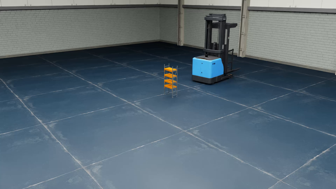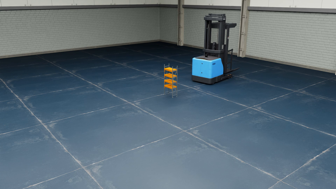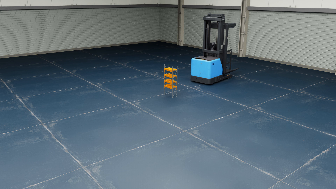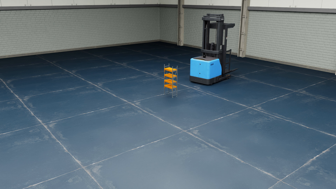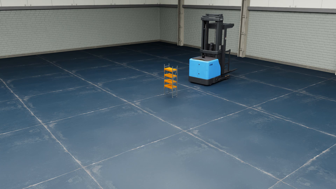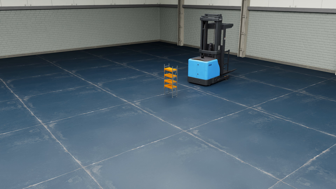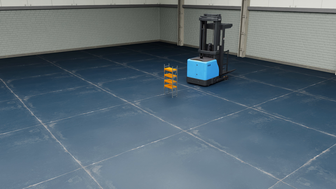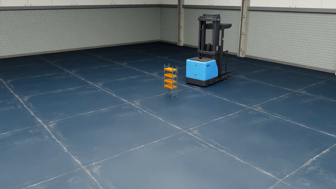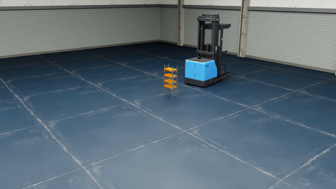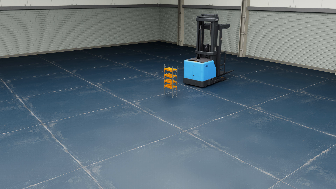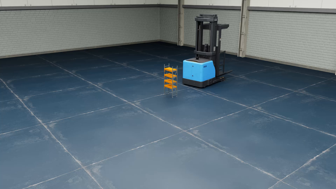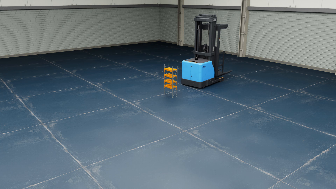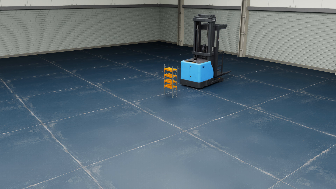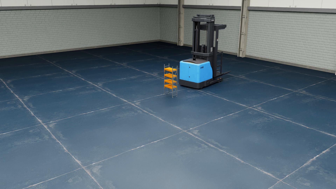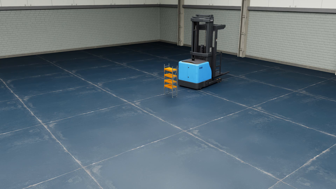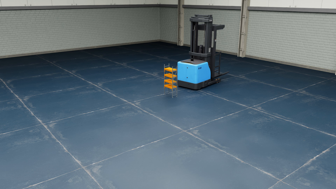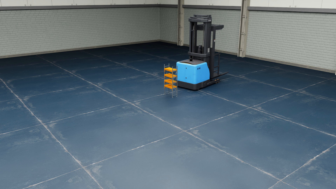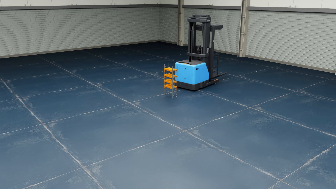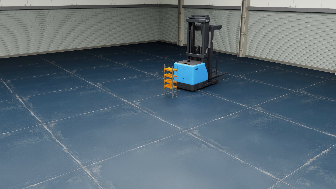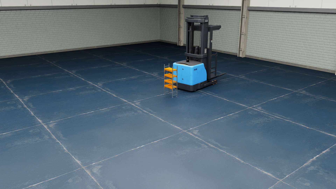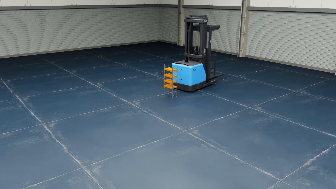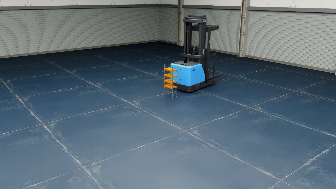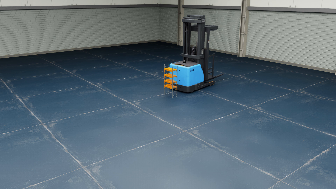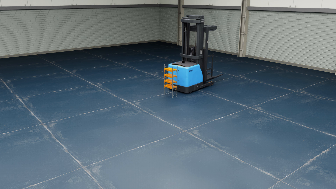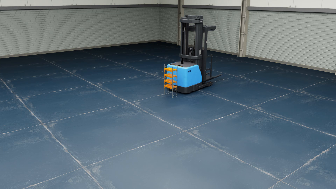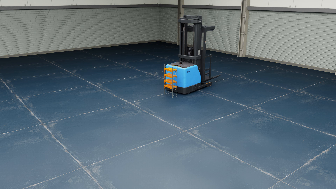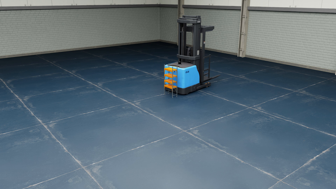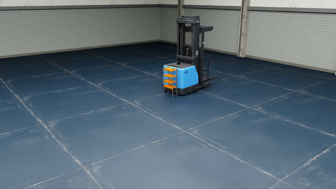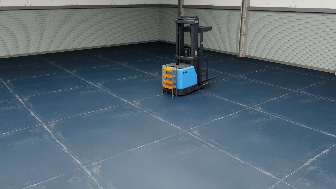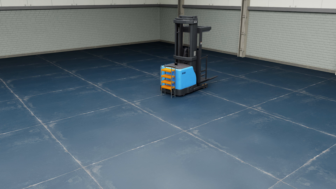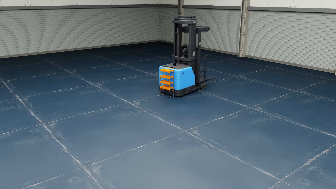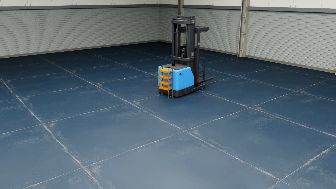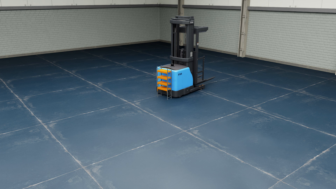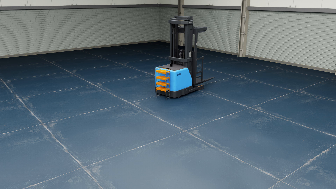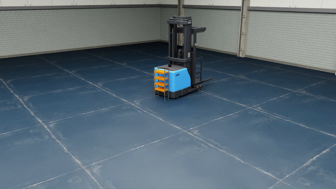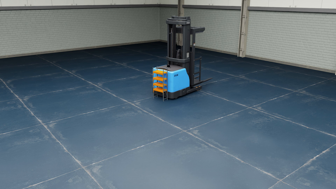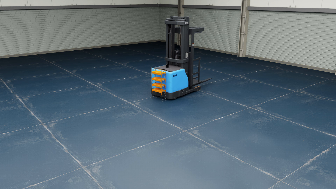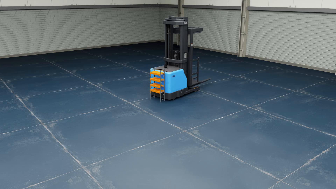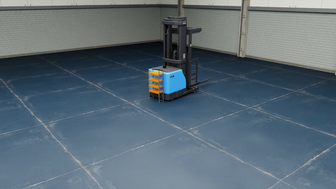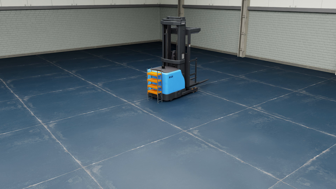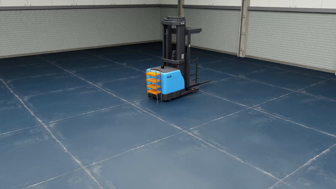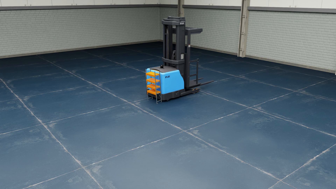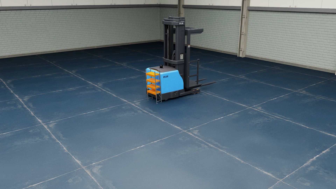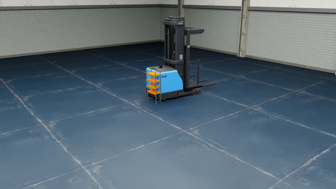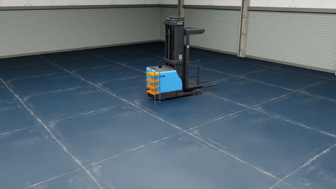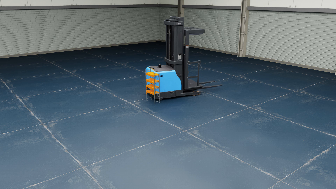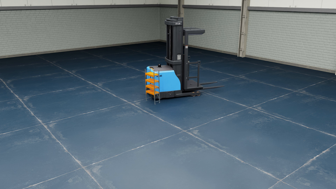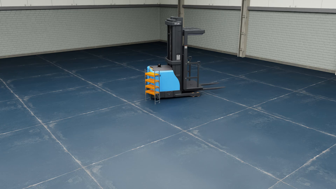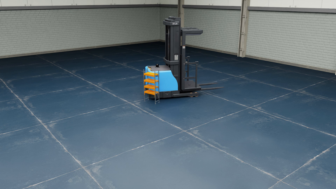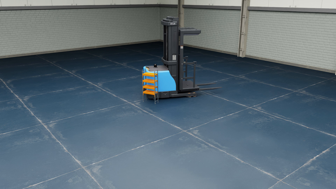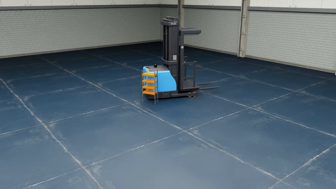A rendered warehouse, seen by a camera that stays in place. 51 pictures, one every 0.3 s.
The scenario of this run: A forklift runs into an object in its way.
